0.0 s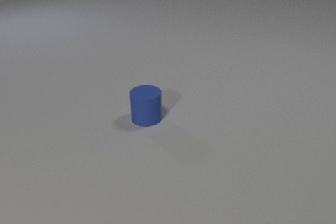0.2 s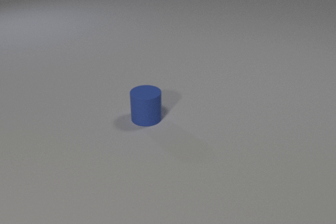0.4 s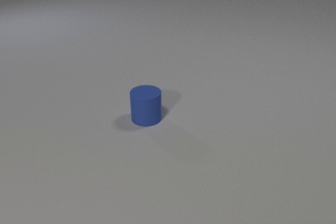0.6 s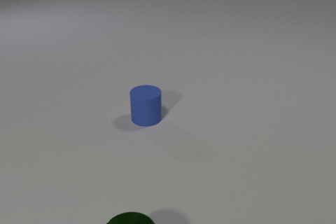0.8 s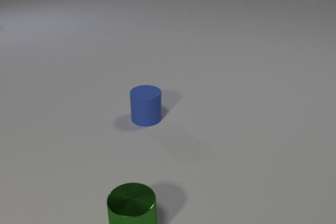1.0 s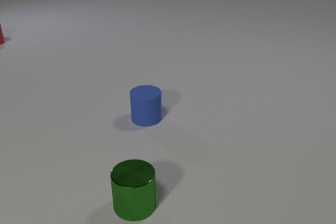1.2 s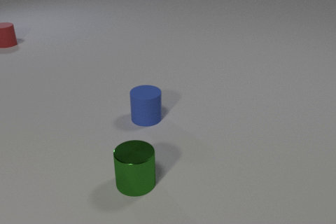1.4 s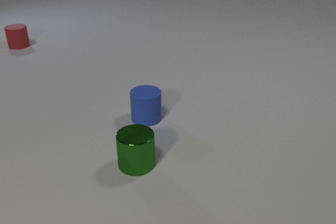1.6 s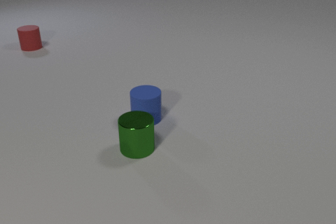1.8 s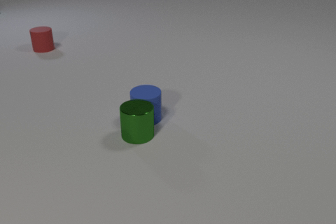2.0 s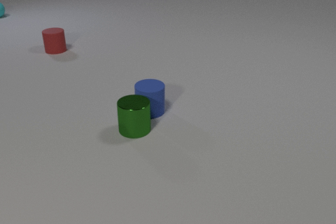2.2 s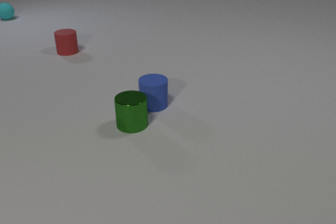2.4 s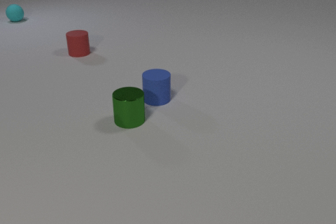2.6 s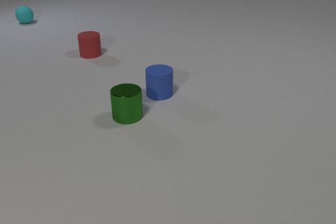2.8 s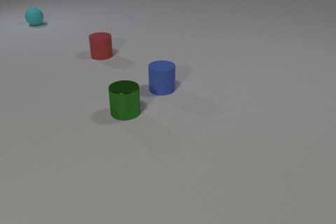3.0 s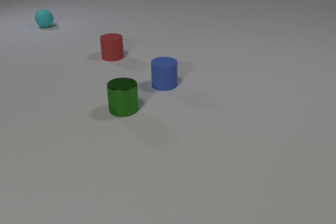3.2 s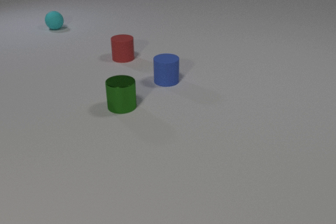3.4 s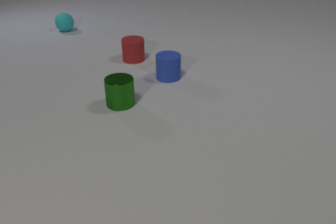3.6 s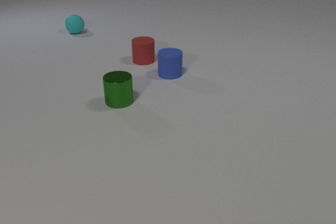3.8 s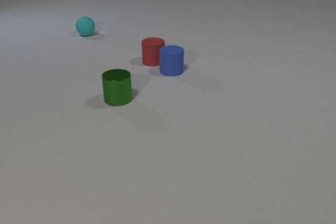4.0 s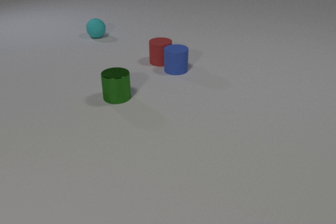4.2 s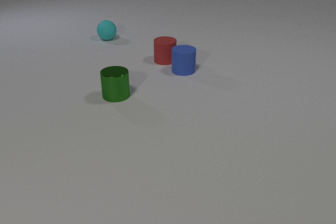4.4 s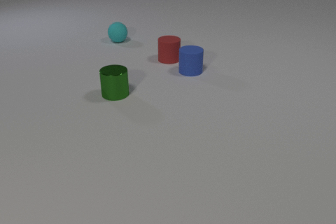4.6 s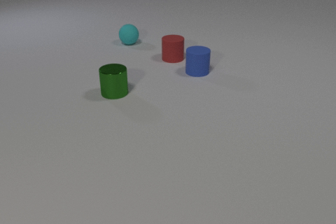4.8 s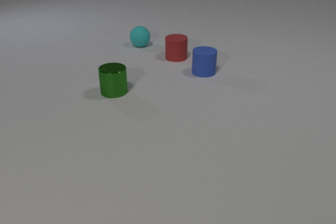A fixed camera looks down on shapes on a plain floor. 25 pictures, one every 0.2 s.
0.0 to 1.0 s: The green metal cylinder comes in at the bottom edge, slides away from the camera. The red rubber cylinder comes in at the left edge.
1.0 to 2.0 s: The green metal cylinder slides away from the camera. The blue rubber cylinder slides away from the camera. The red rubber cylinder slides to the right and toward the camera. The cyan rubber sphere comes in at the left edge, rolls toward the camera and to the right. The green metal cylinder and the blue rubber cylinder collide.
2.0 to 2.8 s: The green metal cylinder slides away from the camera. The blue rubber cylinder slides away from the camera. The red rubber cylinder slides to the right and toward the camera. The cyan rubber sphere rolls toward the camera and to the right.
2.8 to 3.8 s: The green metal cylinder slides away from the camera. The blue rubber cylinder slides away from the camera. The red rubber cylinder slides to the right and toward the camera. The cyan rubber sphere rolls to the right and toward the camera.
3.8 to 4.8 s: The green metal cylinder slides away from the camera. The blue rubber cylinder slides to the right. The red rubber cylinder slides to the right and away from the camera. The cyan rubber sphere rolls to the right and toward the camera. The blue rubber cylinder and the red rubber cylinder collide.
What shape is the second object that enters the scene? cylinder.
What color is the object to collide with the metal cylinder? blue.
What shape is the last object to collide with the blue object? cylinder.
